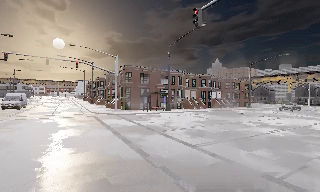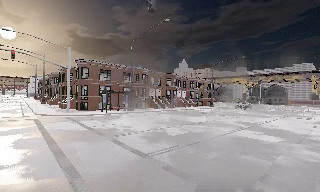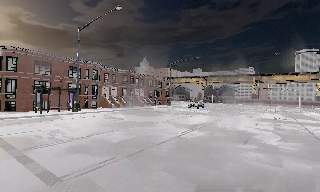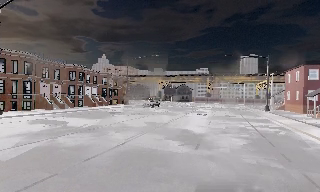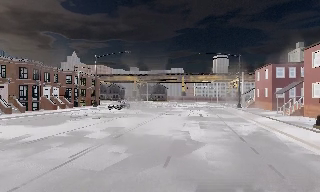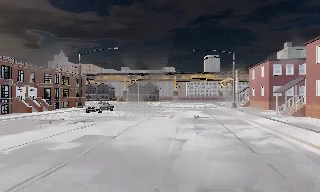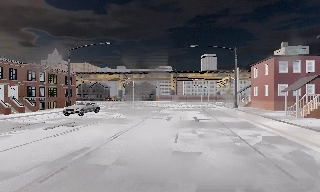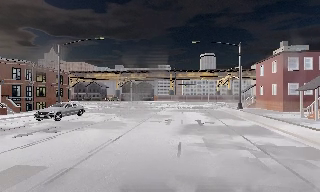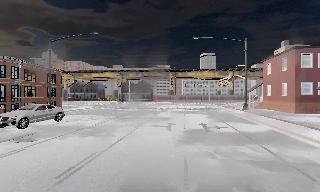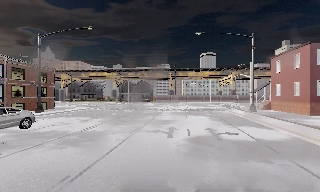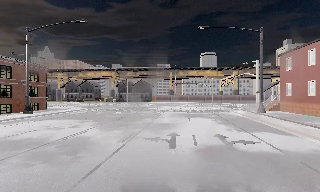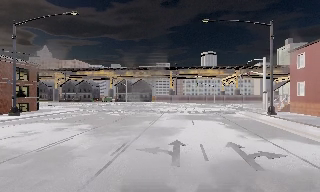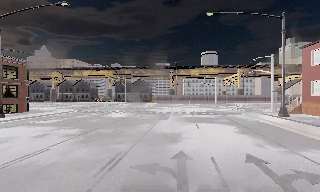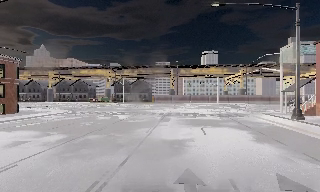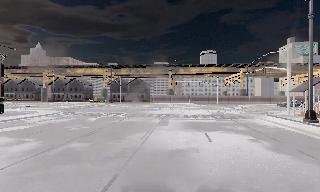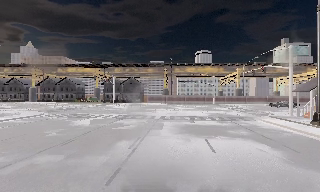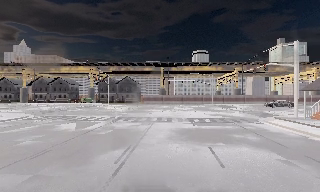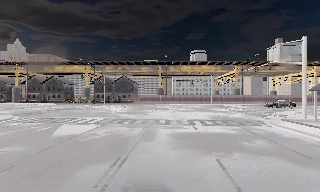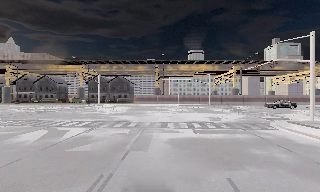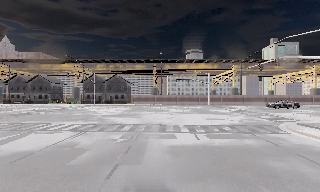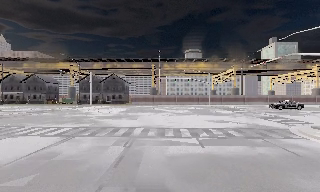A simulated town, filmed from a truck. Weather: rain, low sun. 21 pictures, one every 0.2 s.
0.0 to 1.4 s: The camera swings to its right by about 50 degrees, and the scene slides to the left. It travels forward, about 14 m.
1.4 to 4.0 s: The camera travels forward, about 20 m, so what stands in front looms larger.
The film runs forward here.
